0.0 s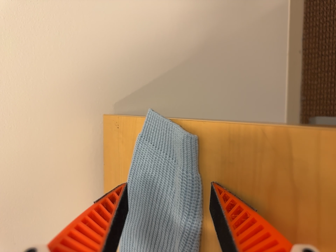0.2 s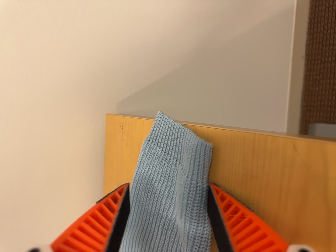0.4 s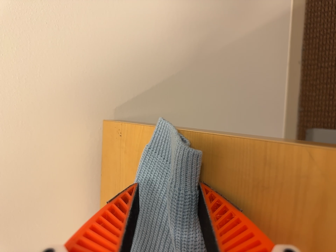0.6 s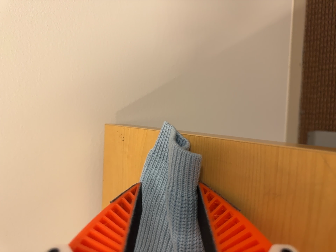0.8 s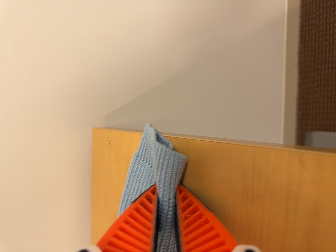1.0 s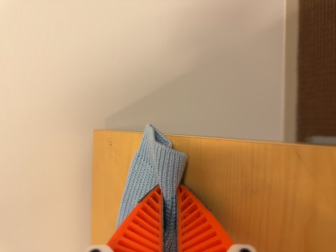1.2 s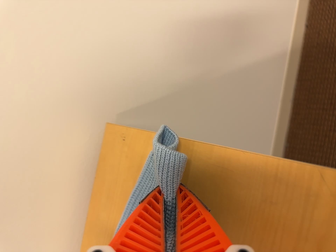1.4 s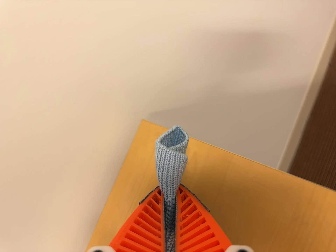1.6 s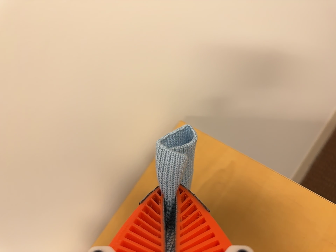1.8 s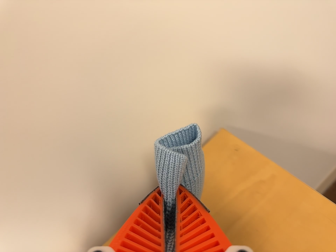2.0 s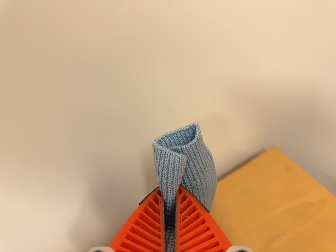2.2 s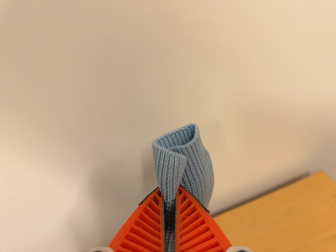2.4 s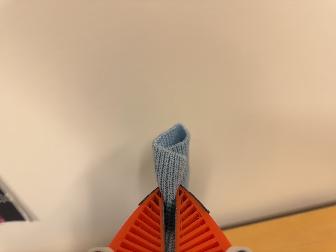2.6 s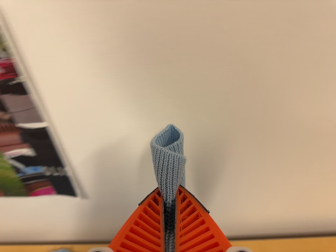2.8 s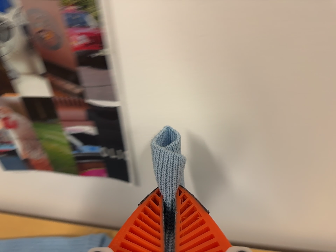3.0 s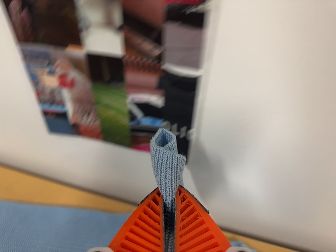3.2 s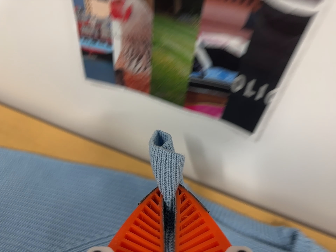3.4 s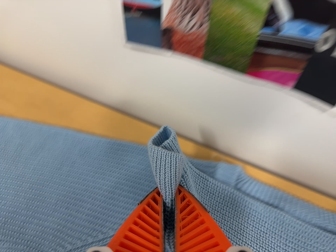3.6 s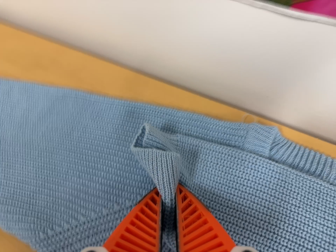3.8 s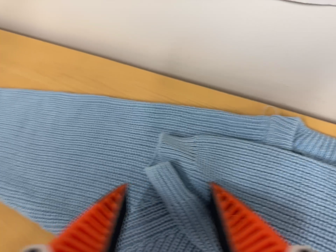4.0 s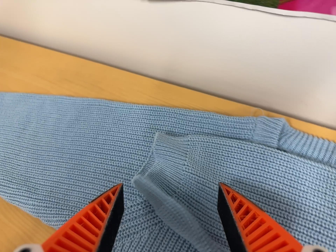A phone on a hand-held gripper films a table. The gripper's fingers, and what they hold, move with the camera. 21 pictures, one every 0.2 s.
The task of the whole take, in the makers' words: right arm across.
0.0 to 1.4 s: The camera travels to its left, about 10 cm. It rolls about its line of sight by about 25 degrees, and the scene rotates clockwise.
1.4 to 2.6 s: The scene slides to the right, as the camera pans about 15 degrees to its left. It travels to its left, about 40 cm, so close, fixed things drift to the right. It rolls about its line of sight by about 60 degrees, and the scene rotates clockwise.
2.6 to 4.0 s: The camera pans to its left by about 25 degrees. It travels to its left and forward, about 28 cm, so close, fixed things drift to the right. Its aim tips toward the bottom of its view by about 20 degrees, and the scene shifts upward. It rolls about its line of sight by about 15 degrees, and the scene rotates clockwise.
The film runs forward here.
